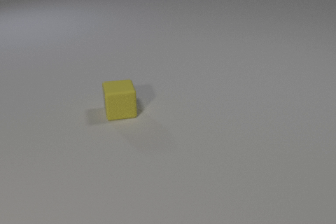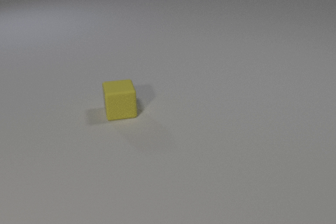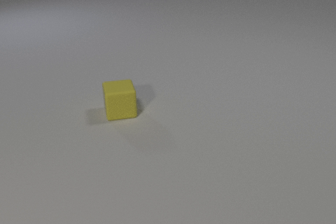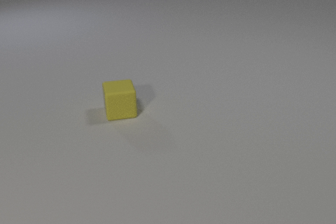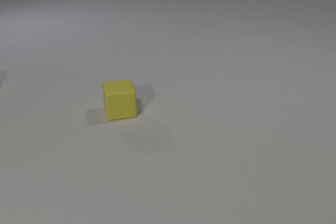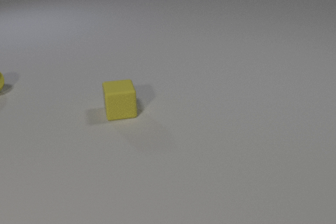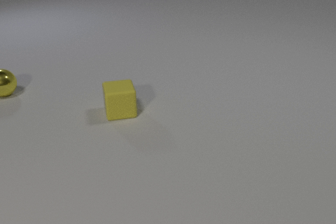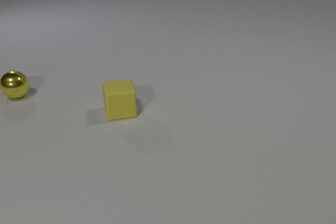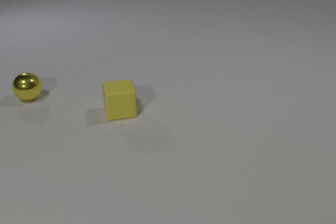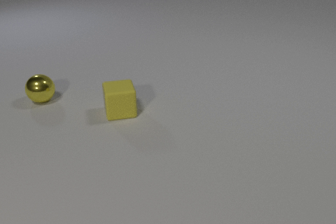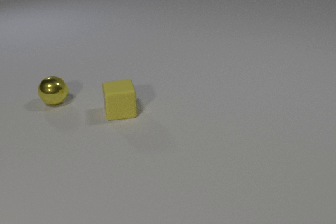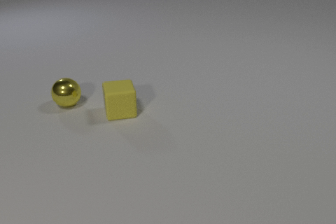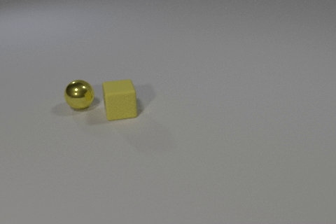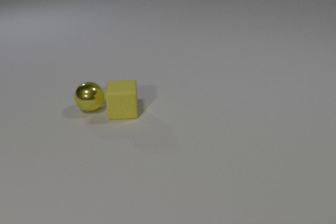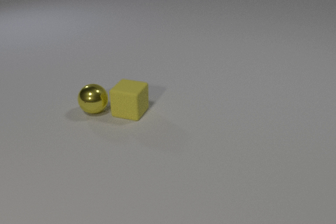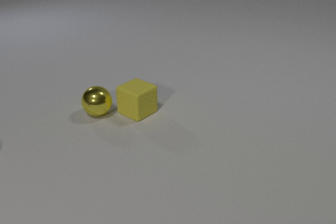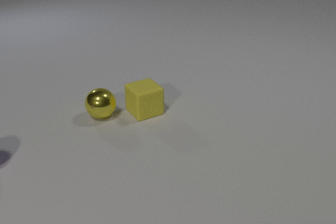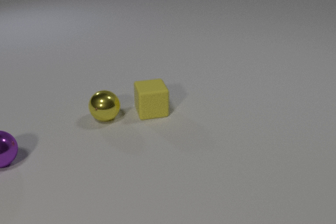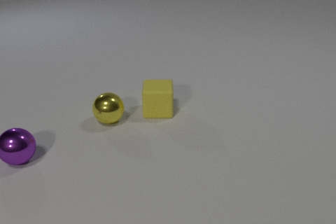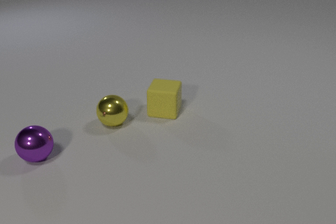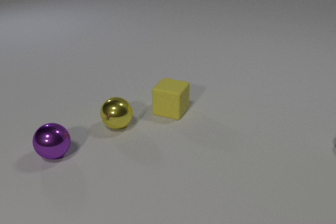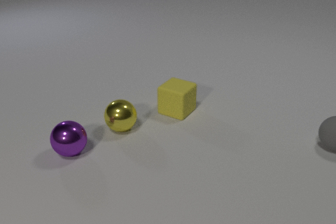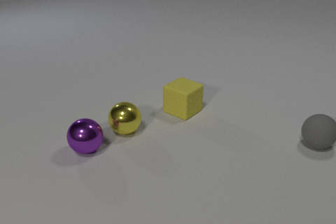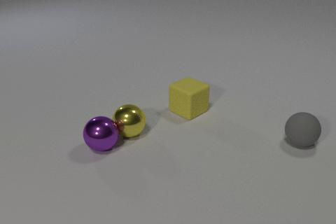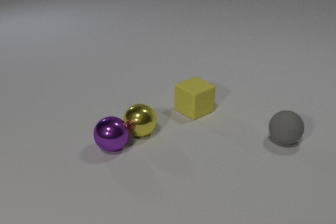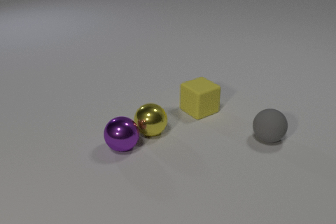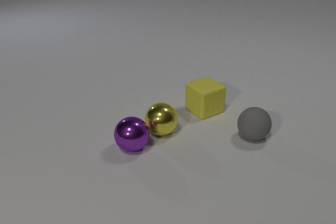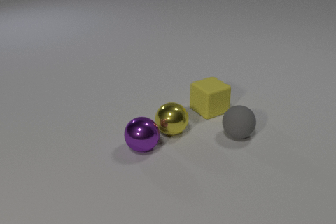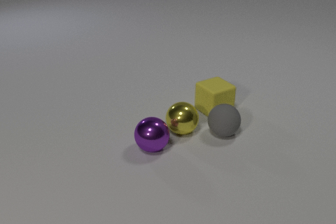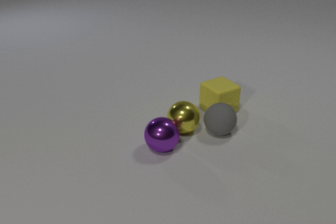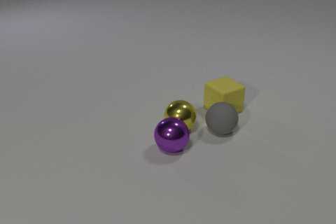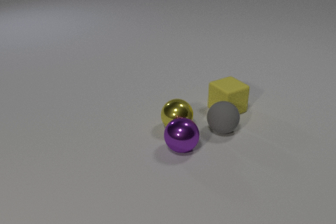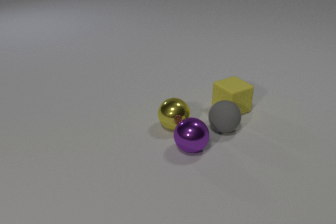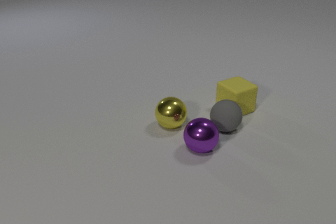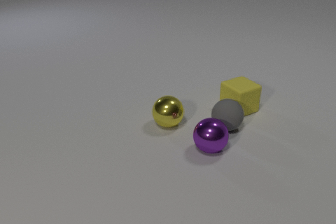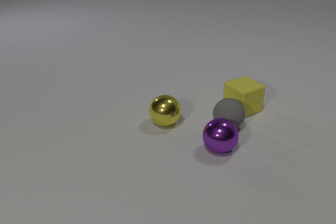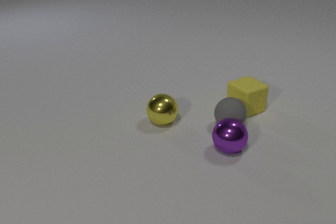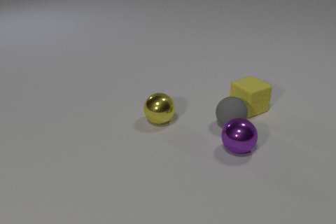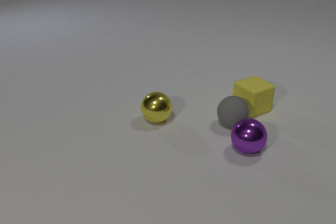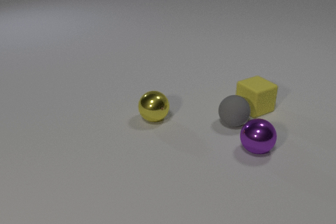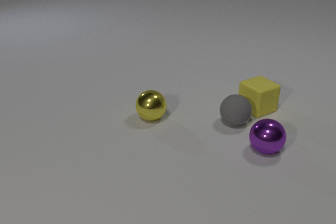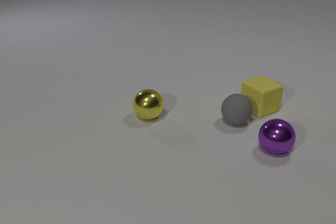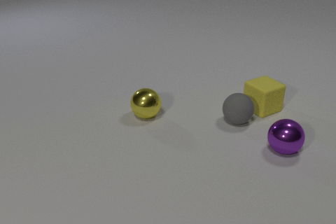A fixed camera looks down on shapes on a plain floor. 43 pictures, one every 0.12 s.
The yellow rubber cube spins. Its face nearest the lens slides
to the left.
The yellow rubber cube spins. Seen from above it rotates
clockwise.
0.00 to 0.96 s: The yellow metal sphere comes in at the left edge, rolls to the right and toward the camera.
0.96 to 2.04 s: The yellow metal sphere rolls to the right and toward the camera. The yellow rubber cube slides to the right, spins so that its near face slides to the left, clockwise seen from above. The purple metal sphere comes in at the left edge, rolls to the right. The yellow metal sphere and the yellow rubber cube collide.
2.04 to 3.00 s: The yellow metal sphere rolls to the right and toward the camera. The yellow rubber cube slides to the right, spins clockwise seen from above by about 75 degrees, its near face sliding to the left. The purple metal sphere rolls to the right. The gray rubber sphere comes in at the right edge, rolls to the left. The yellow metal sphere and the purple metal sphere collide.
3.00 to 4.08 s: The yellow metal sphere rolls to the right and away from the camera. The yellow rubber cube slides to the right. The purple metal sphere rolls to the right. The gray rubber sphere rolls to the left. The yellow metal sphere and the gray rubber sphere collide.
4.08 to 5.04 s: The yellow metal sphere rolls to the left and away from the camera. The yellow rubber cube slides to the right. The purple metal sphere rolls to the right. The gray rubber sphere rolls away from the camera and to the right.
What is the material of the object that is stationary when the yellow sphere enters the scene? rubber.
How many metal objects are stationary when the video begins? 0.
What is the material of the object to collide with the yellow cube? metal.
